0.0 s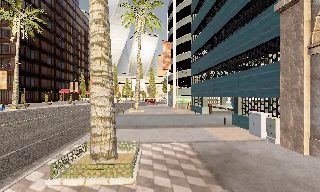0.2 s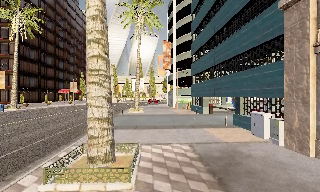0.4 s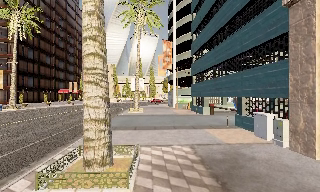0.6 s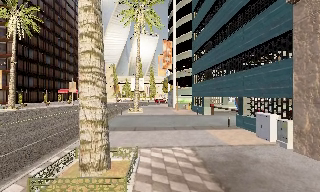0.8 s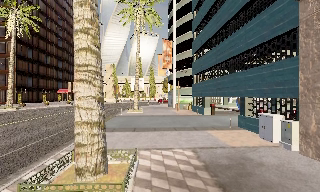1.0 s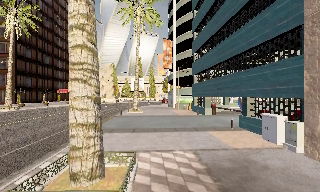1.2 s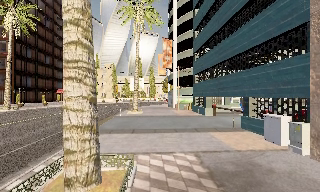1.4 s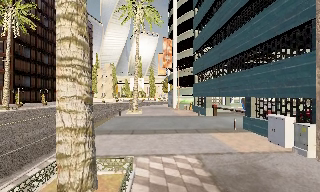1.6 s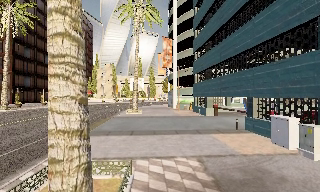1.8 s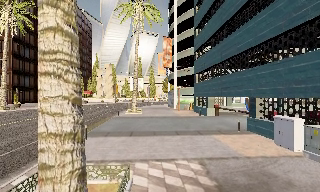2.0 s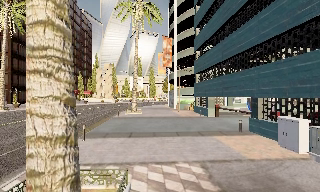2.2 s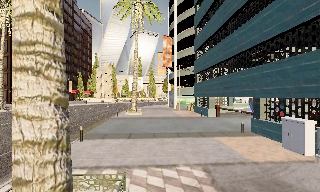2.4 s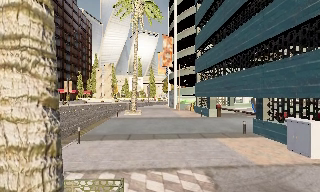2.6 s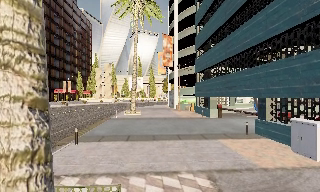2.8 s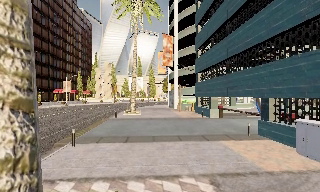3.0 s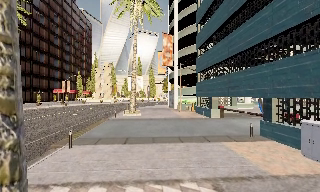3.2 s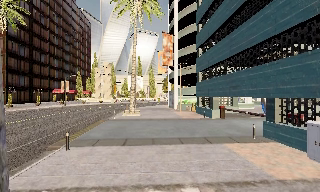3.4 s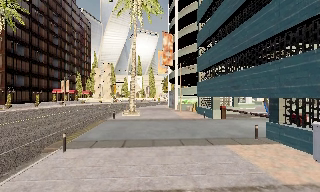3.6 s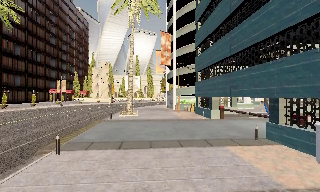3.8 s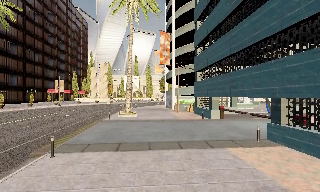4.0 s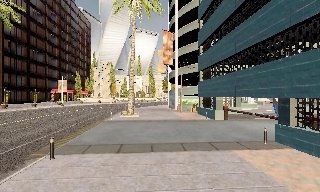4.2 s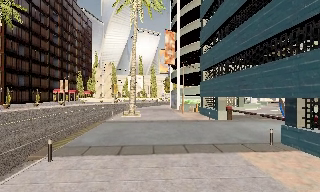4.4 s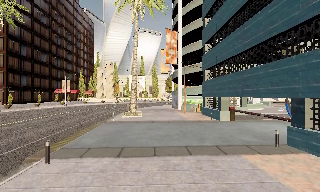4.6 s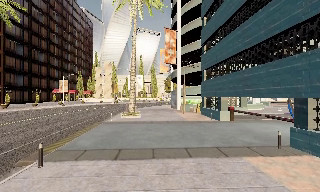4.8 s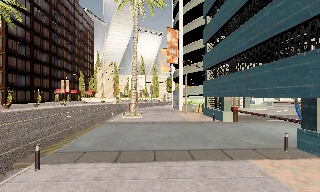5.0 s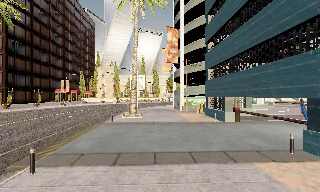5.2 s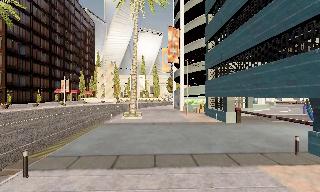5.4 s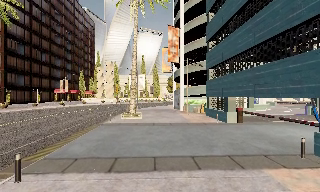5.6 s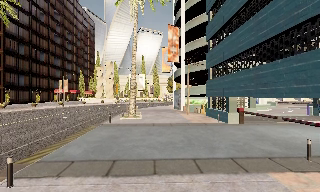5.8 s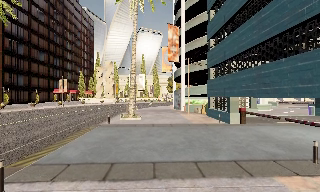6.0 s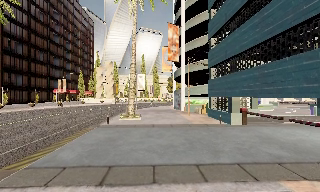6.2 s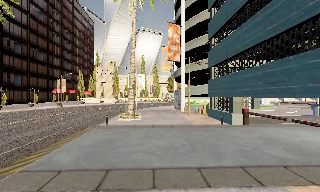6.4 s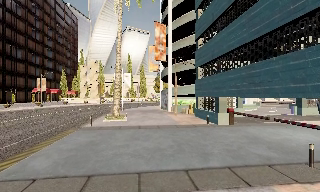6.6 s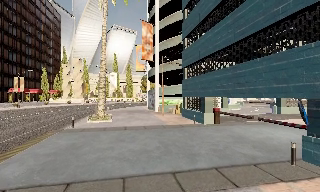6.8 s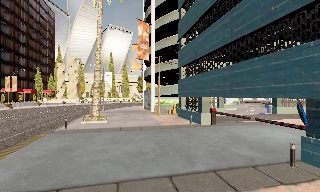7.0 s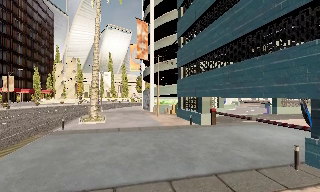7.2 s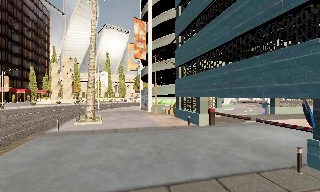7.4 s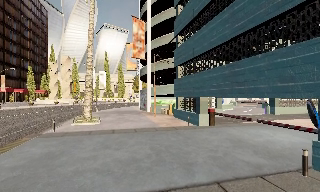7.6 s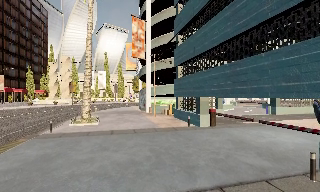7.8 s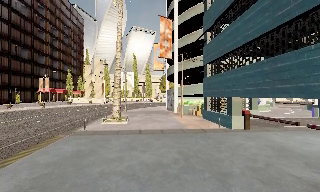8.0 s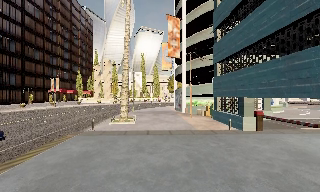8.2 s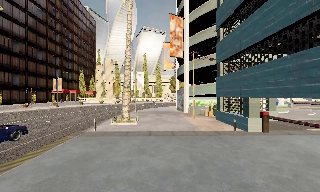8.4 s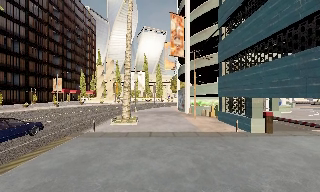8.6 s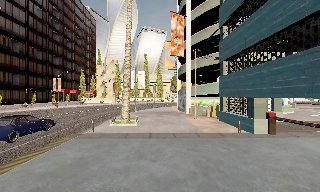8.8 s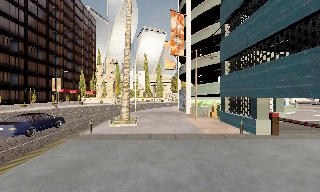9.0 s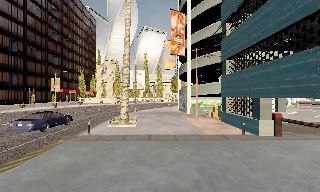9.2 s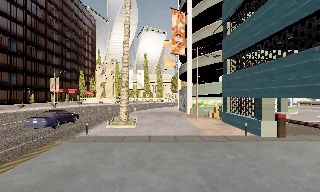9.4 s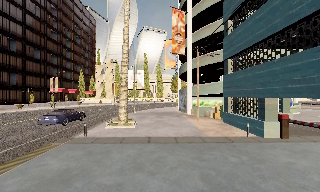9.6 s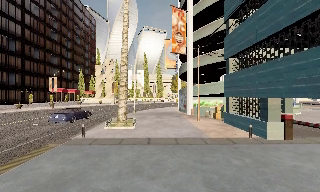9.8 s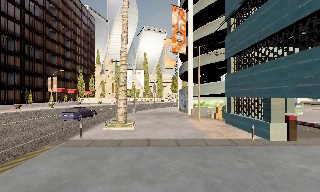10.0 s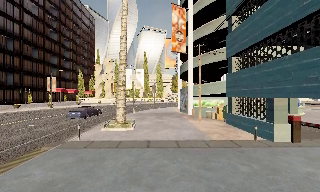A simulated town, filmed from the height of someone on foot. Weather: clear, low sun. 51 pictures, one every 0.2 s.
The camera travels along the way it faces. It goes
forward.
0.0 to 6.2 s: The camera travels forward, about 8 m, so what stands in front looms larger.
6.2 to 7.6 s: The camera pans to its right, which is clockwise from overhead, by about 10 degrees. It travels forward, about 2 m, so what stands in front looms larger.
7.6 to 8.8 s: The camera pans to its left, which is counterclockwise from overhead, by about 15 degrees. It travels forward, about 1.5 m, so what stands in front looms larger.
8.8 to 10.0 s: The camera travels forward, about 1.5 m, so what stands in front looms larger.
The film runs forward here.
